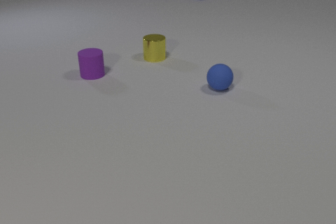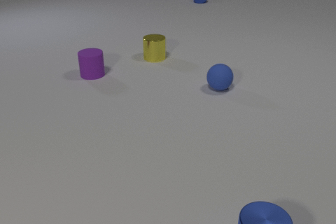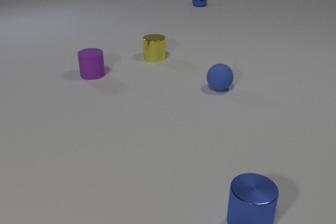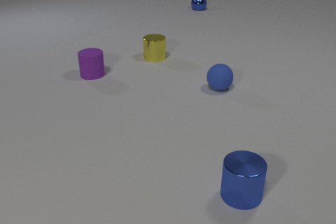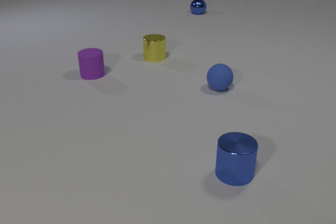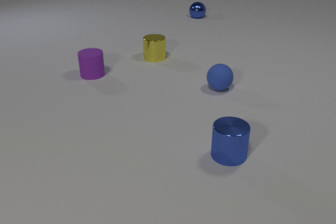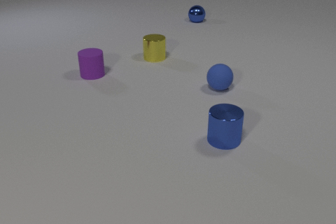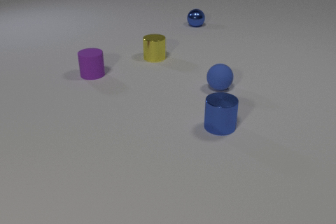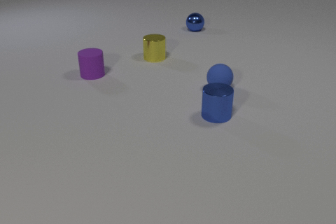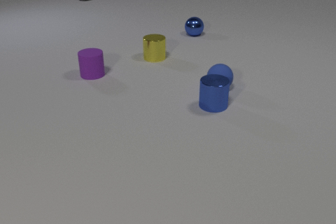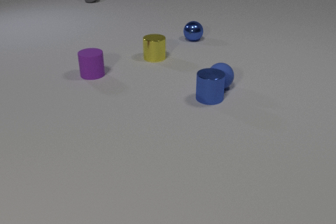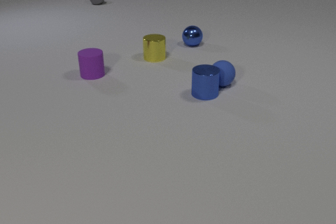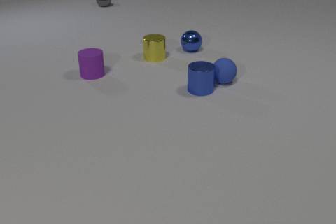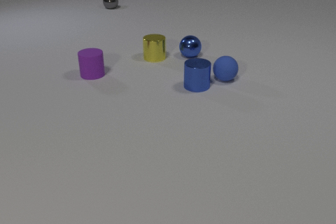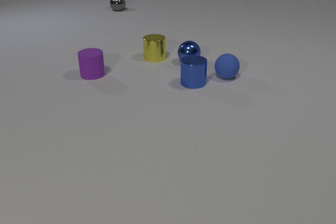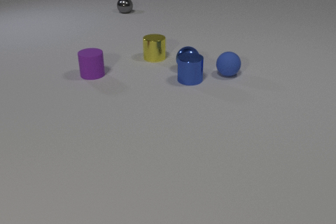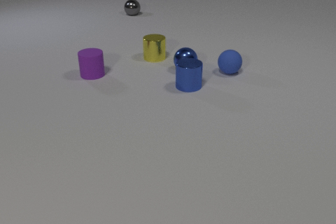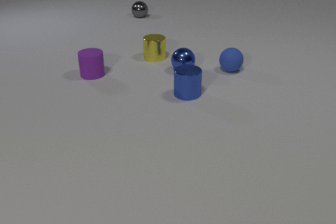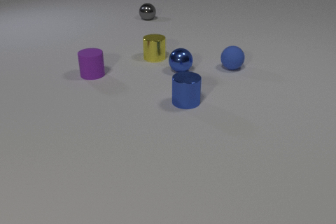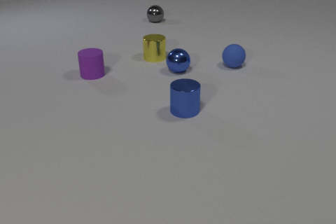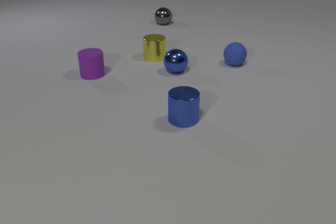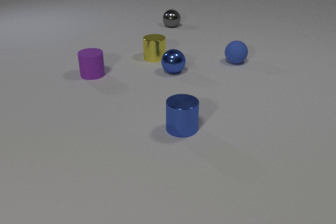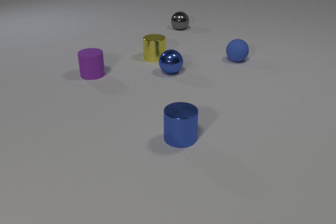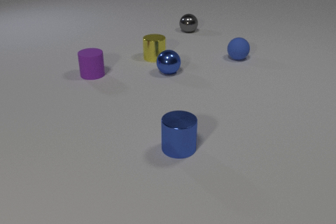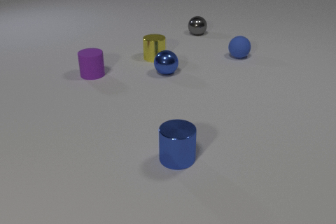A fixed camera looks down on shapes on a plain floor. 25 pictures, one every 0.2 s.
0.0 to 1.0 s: The blue metal cylinder comes in at the bottom edge, slides away from the camera. The blue metal sphere rolls toward the camera.
1.0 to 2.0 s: The blue metal cylinder slides away from the camera. The gray metal sphere comes in at the top edge, rolls toward the camera and to the right. The blue metal sphere rolls toward the camera. The blue metal cylinder and the blue rubber sphere collide.
2.0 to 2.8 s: The blue metal cylinder slides away from the camera and to the left. The blue rubber sphere rolls away from the camera. The gray metal sphere rolls toward the camera and to the right. The blue metal sphere rolls toward the camera.
2.8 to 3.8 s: The blue metal cylinder slides toward the camera. The blue rubber sphere rolls away from the camera. The gray metal sphere rolls toward the camera and to the right. The blue metal sphere rolls toward the camera and to the left. The blue metal cylinder and the blue metal sphere collide.
3.8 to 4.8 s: The blue metal cylinder slides toward the camera. The blue rubber sphere rolls away from the camera. The gray metal sphere rolls to the right and toward the camera. The blue metal sphere rolls to the left and toward the camera.
Are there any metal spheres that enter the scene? yes.
How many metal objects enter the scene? 3.
What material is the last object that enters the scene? metal.
